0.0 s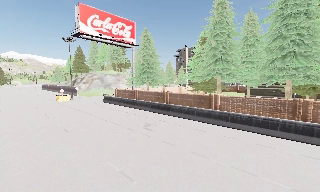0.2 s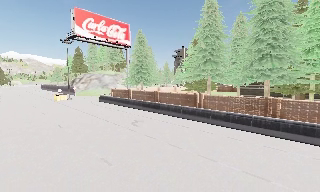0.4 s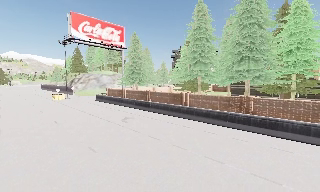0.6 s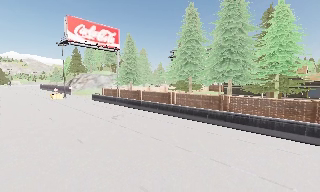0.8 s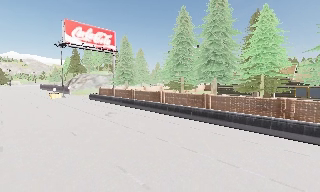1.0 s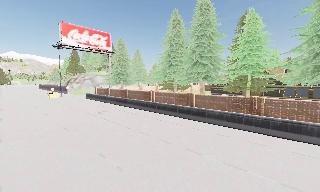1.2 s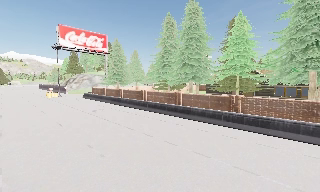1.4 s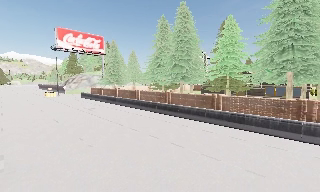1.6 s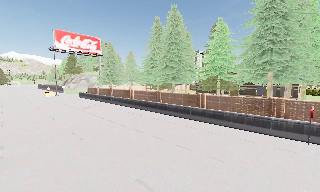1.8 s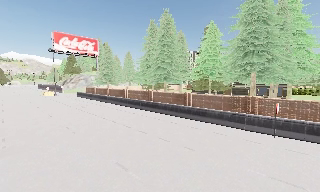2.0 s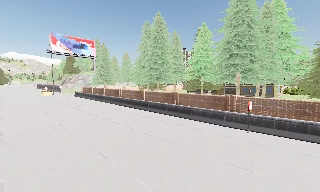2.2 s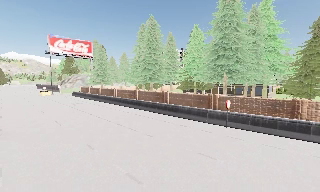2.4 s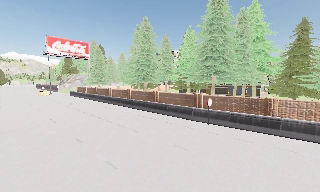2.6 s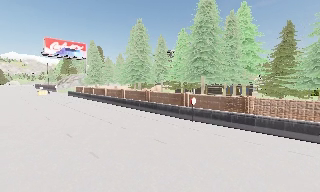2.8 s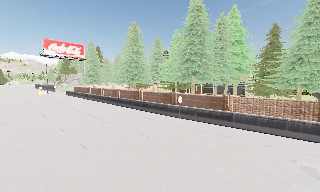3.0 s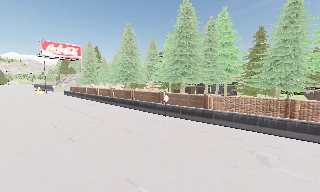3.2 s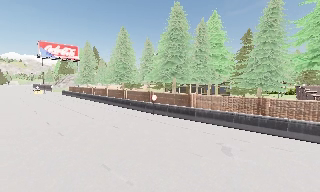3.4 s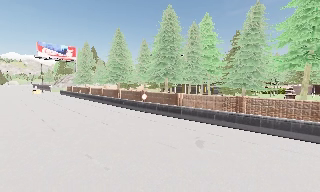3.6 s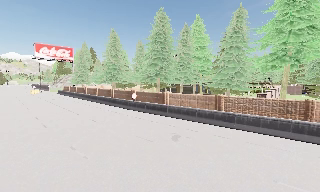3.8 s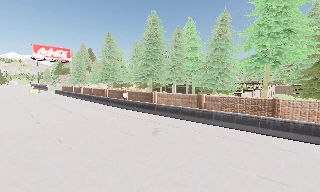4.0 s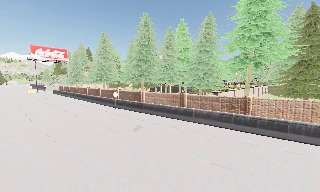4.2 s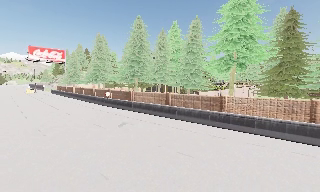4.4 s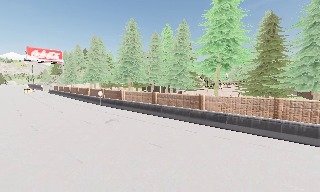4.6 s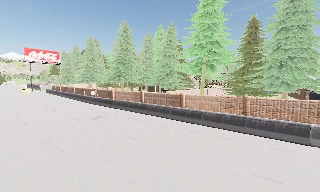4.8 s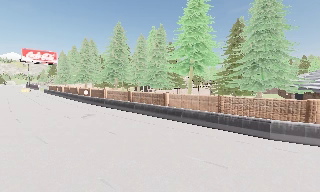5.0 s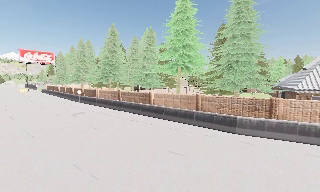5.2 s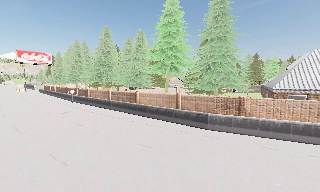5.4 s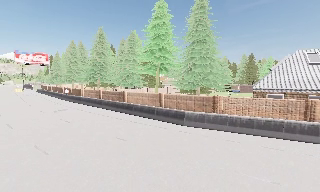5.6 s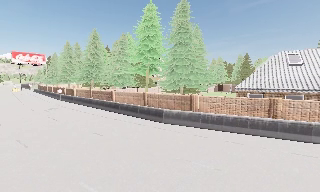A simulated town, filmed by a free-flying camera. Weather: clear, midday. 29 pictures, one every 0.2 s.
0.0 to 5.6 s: The camera travels to its right and backward, about 45 m, so close, fixed things drift to the left.
The film runs backward here.
